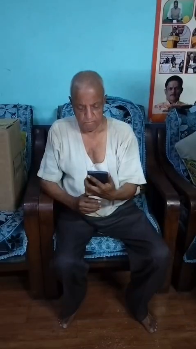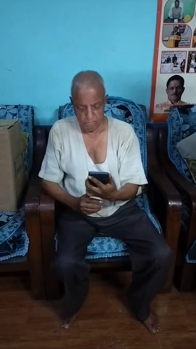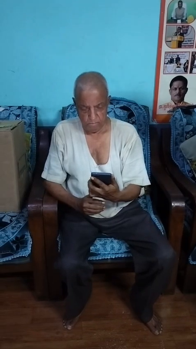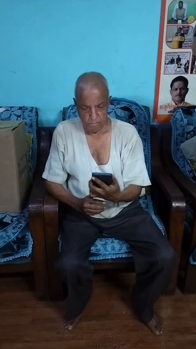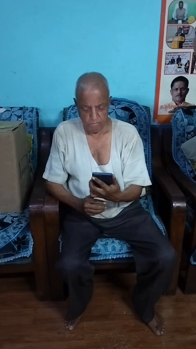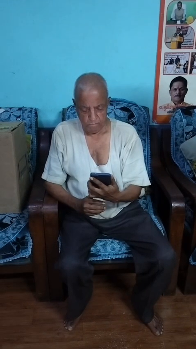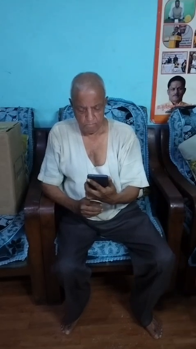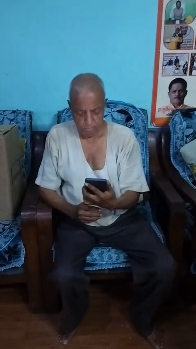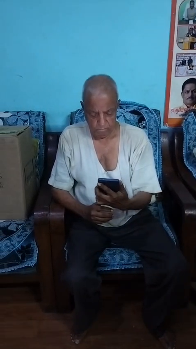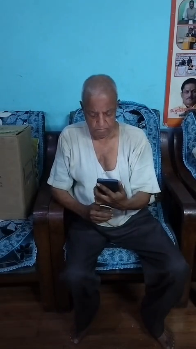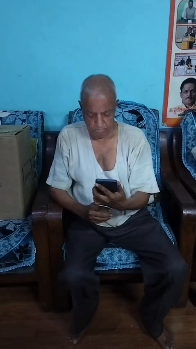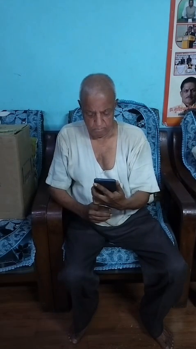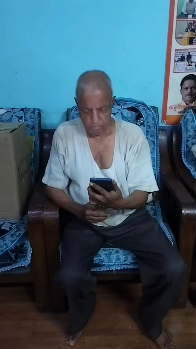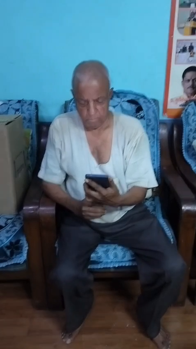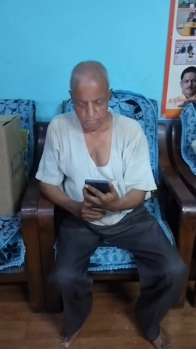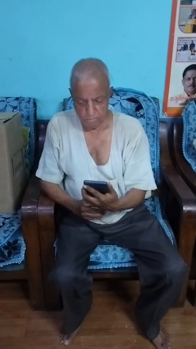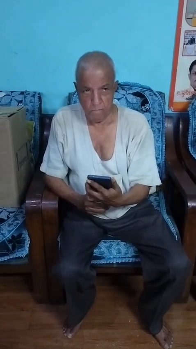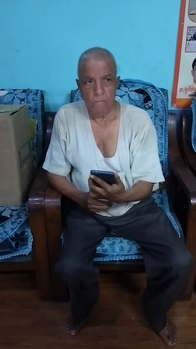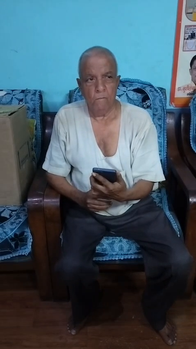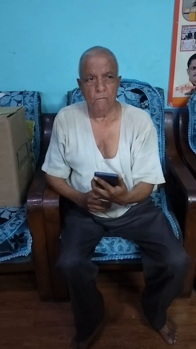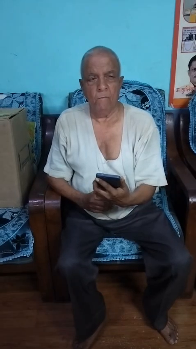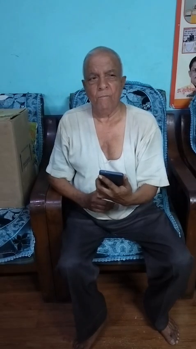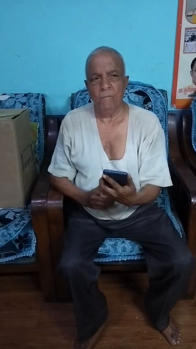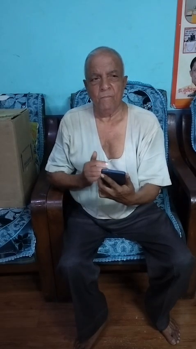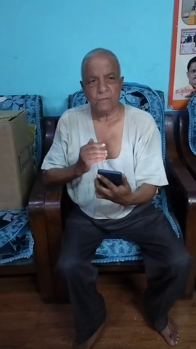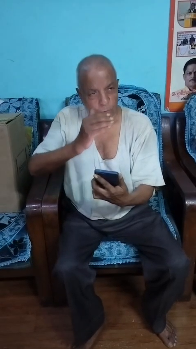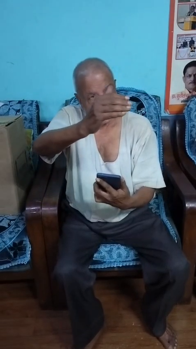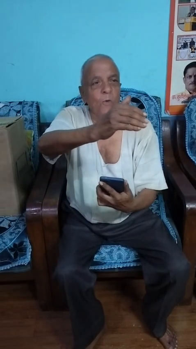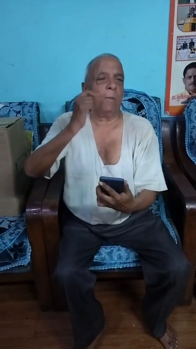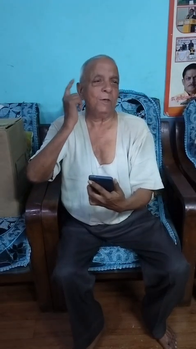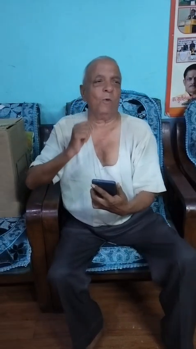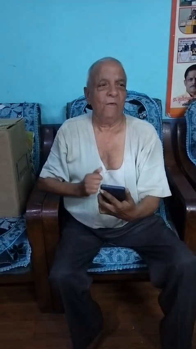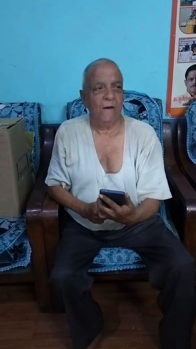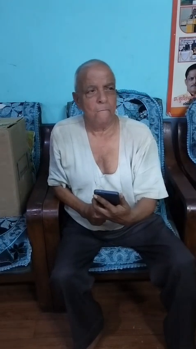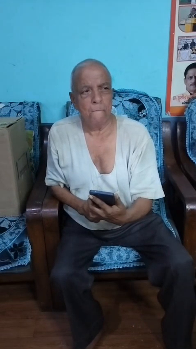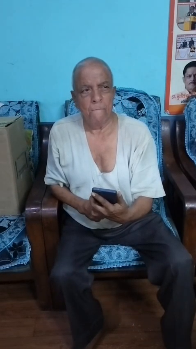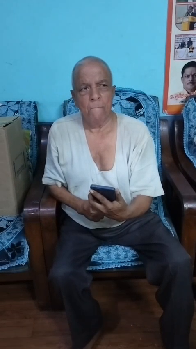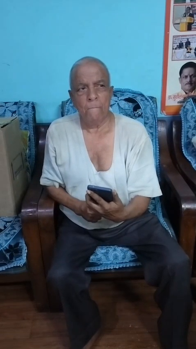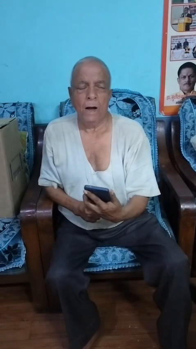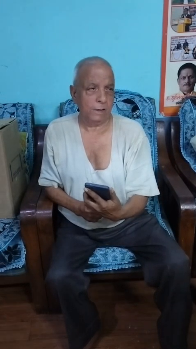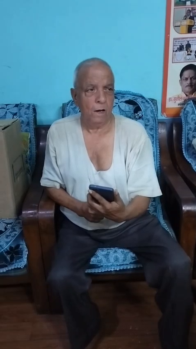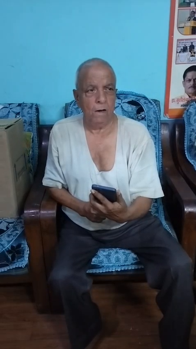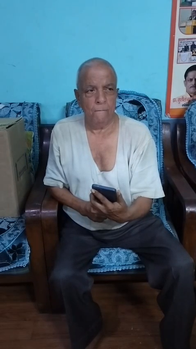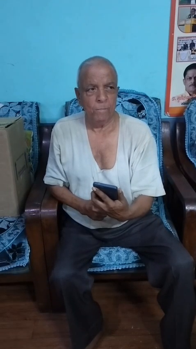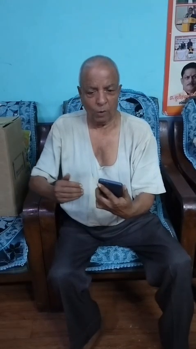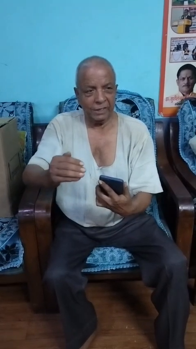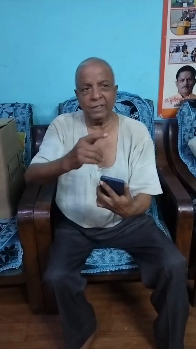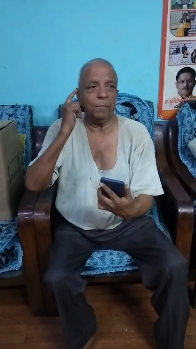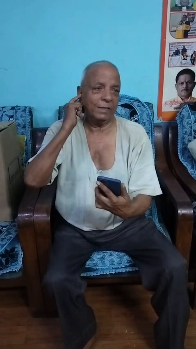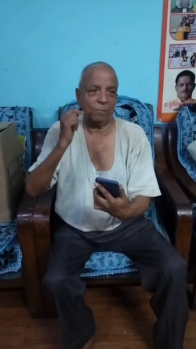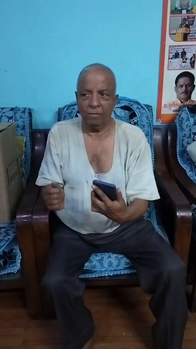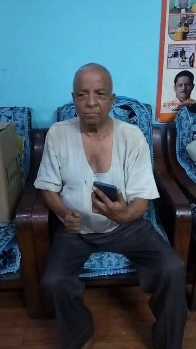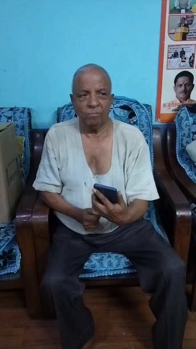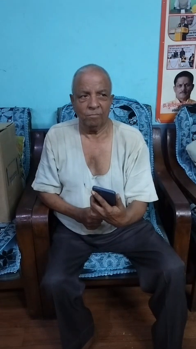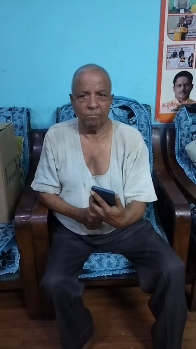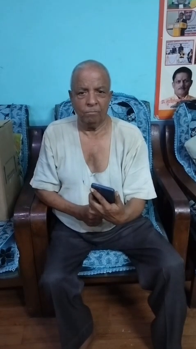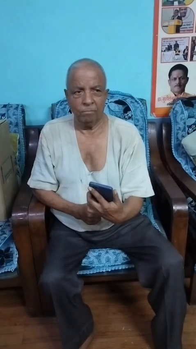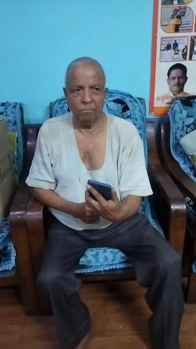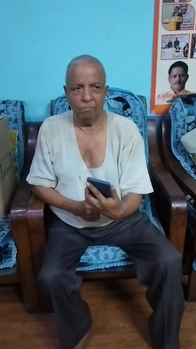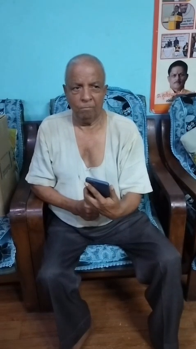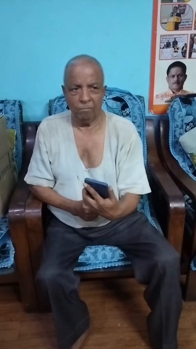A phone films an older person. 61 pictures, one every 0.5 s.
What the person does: Sitting.
